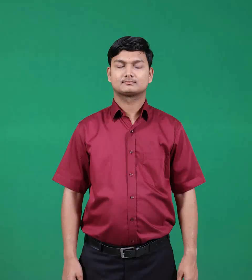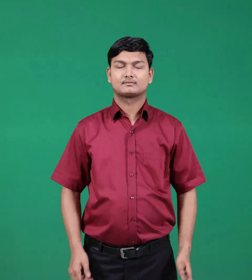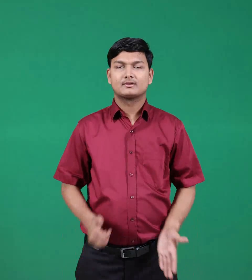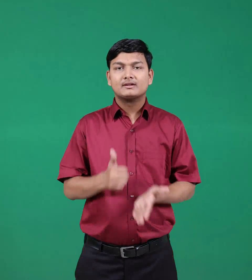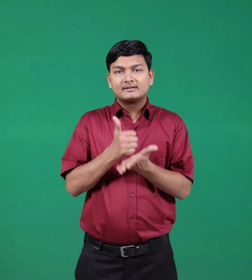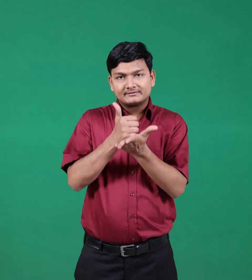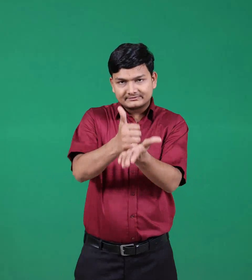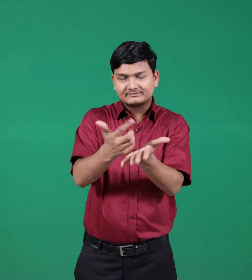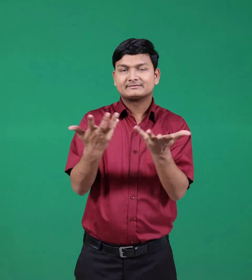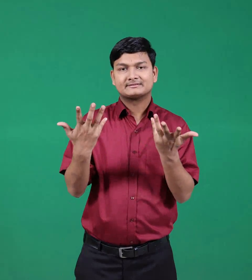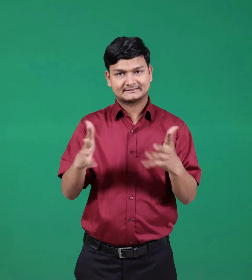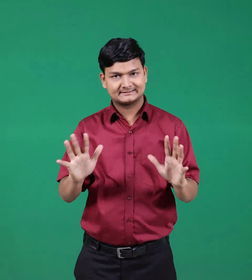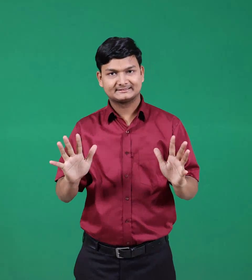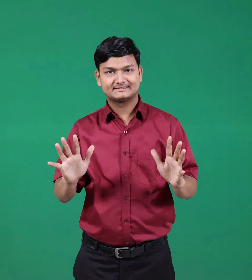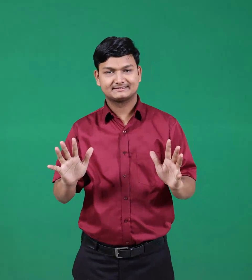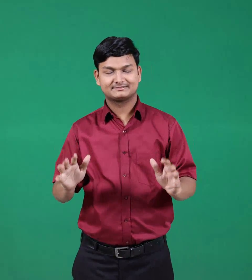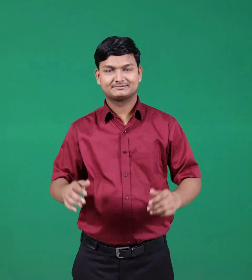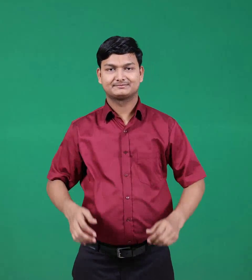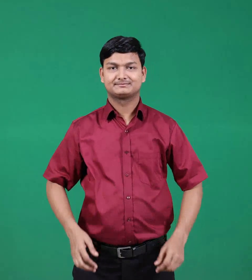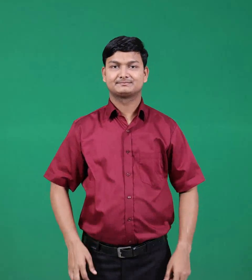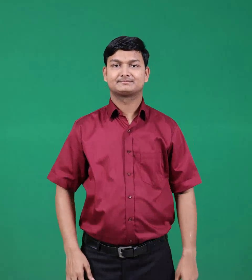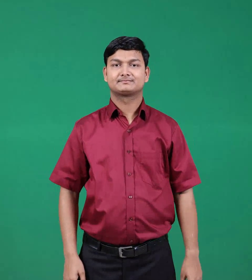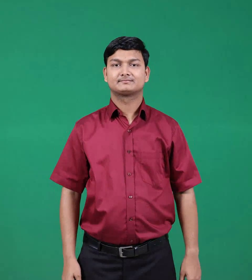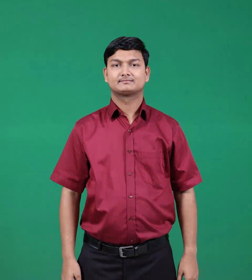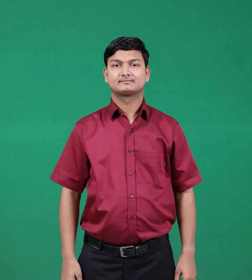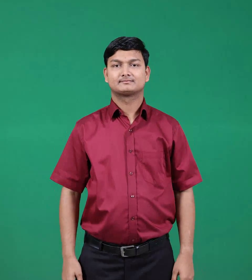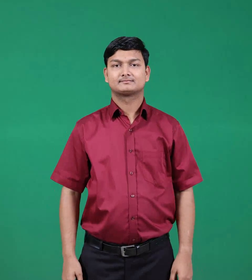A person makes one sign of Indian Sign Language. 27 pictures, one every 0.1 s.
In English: helped
